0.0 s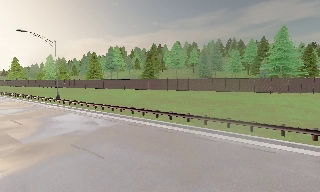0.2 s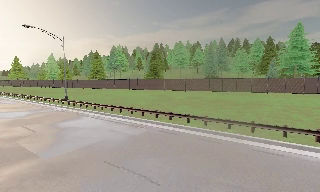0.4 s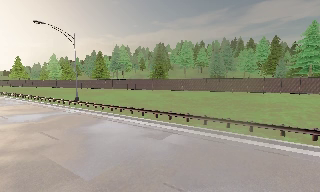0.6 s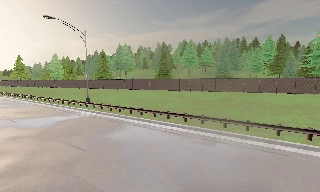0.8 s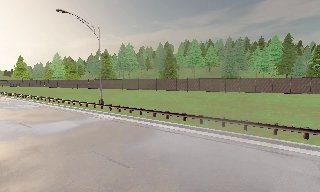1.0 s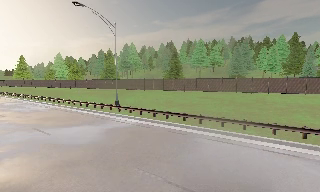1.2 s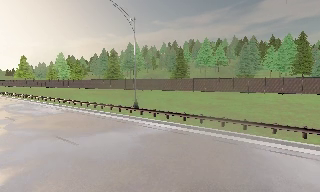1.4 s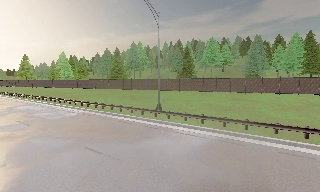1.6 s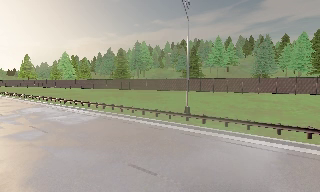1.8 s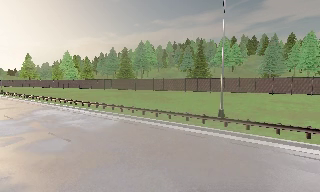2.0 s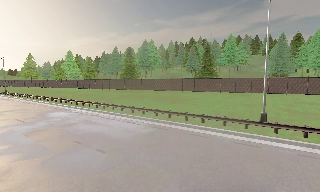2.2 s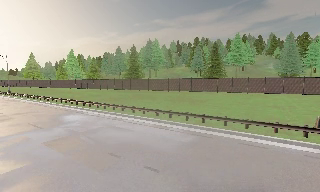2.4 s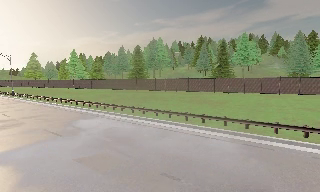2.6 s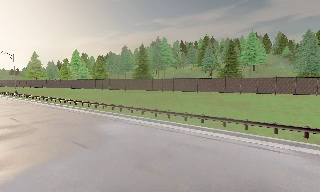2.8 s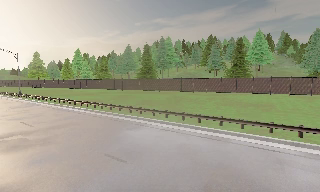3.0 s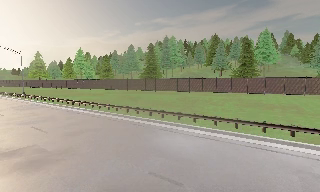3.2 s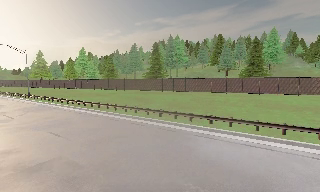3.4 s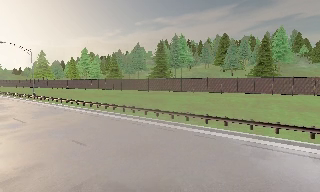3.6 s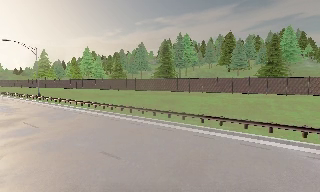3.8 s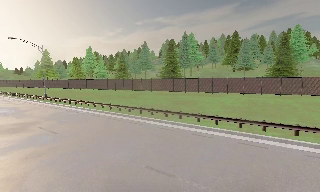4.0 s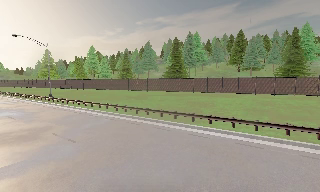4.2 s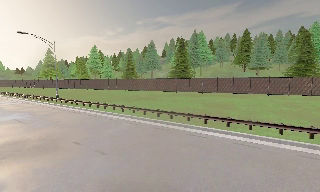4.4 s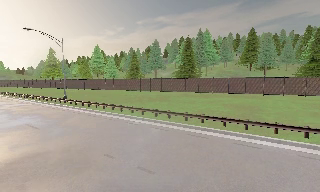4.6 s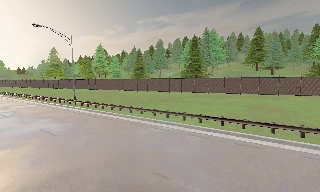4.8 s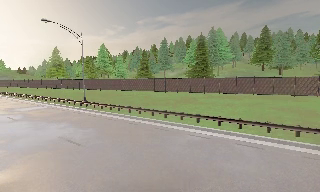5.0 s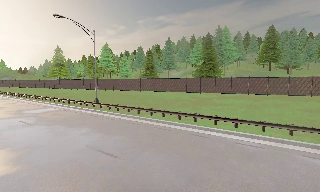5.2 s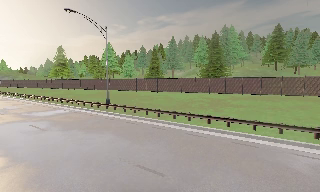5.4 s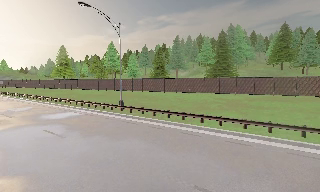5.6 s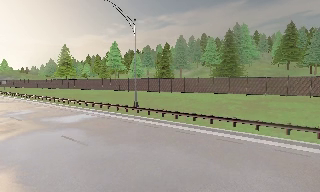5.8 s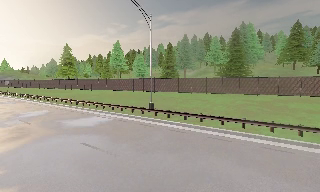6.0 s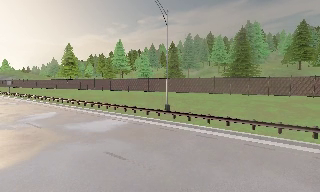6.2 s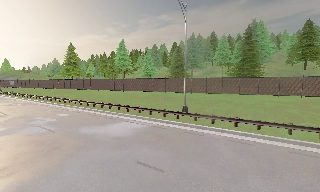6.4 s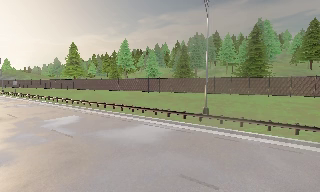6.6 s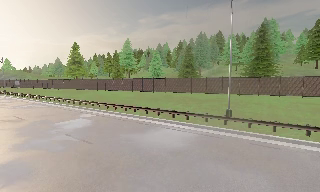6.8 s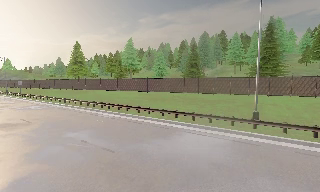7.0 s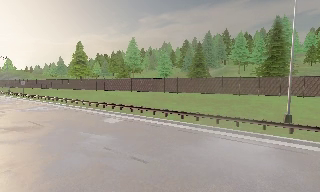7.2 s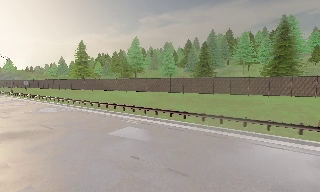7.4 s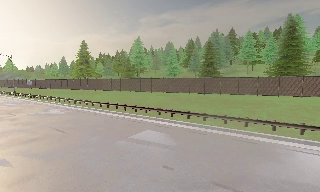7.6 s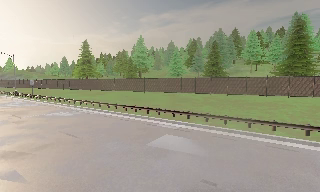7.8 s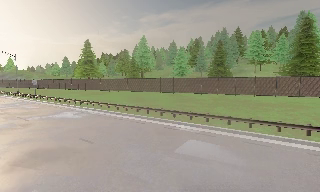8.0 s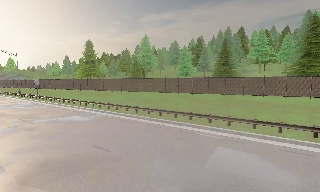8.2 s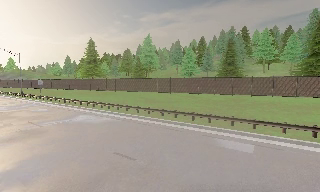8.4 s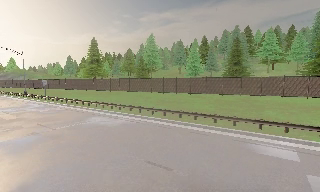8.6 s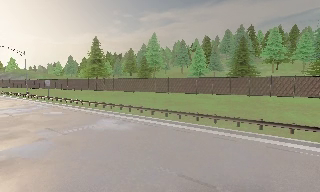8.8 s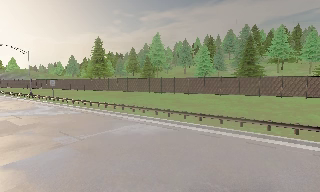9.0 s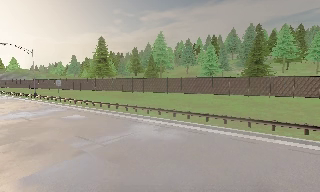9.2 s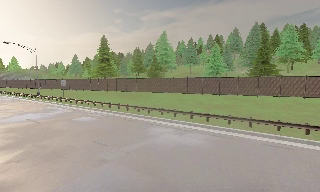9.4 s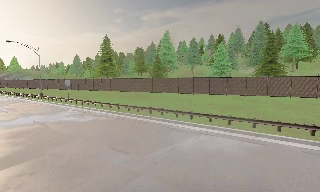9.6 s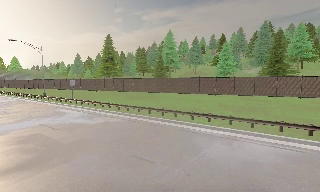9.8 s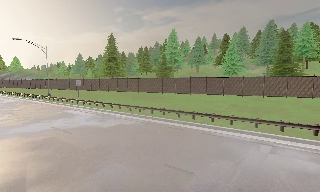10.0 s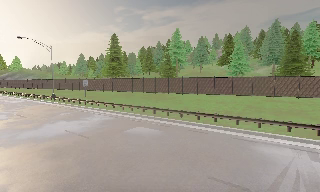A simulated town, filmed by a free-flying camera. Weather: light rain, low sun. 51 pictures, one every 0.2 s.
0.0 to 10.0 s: The camera travels to its left and forward, about 85 m, so close, fixed things drift to the right. It loses speed.
The film runs forward here.
